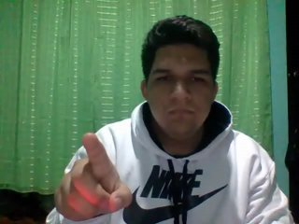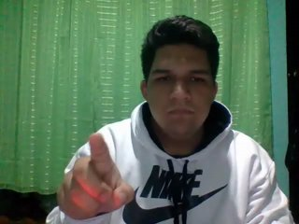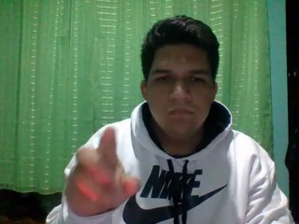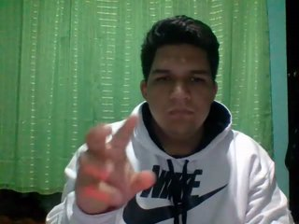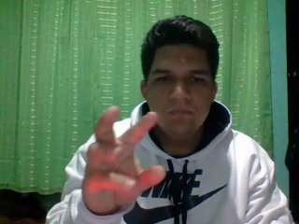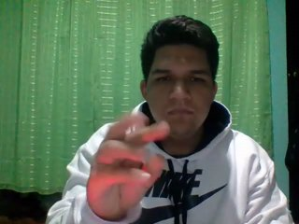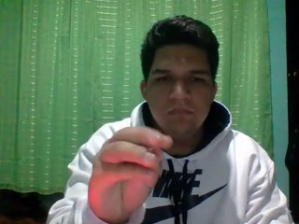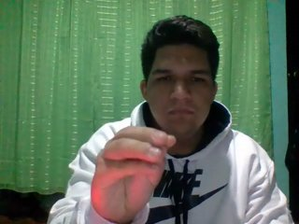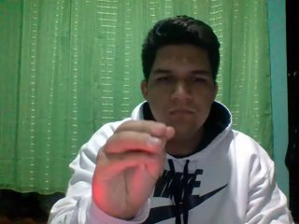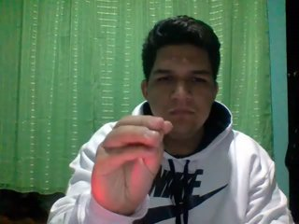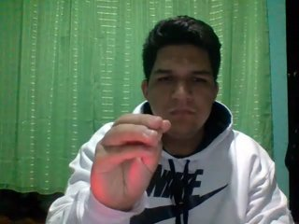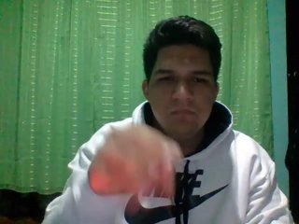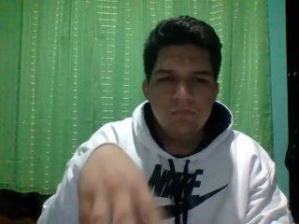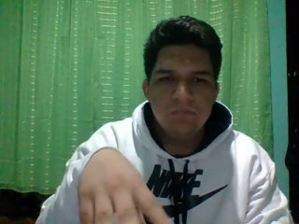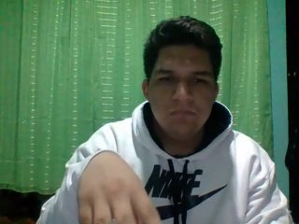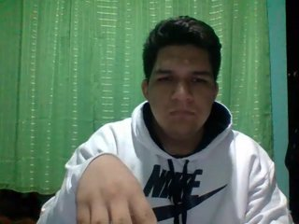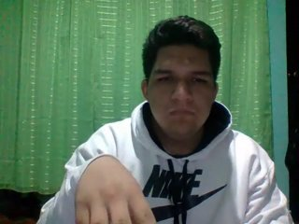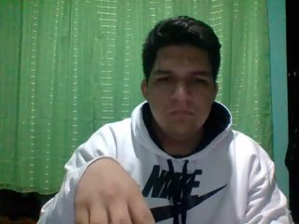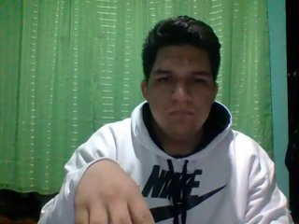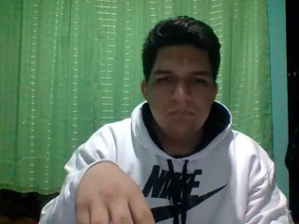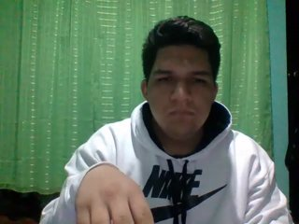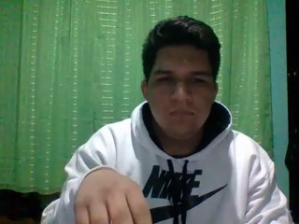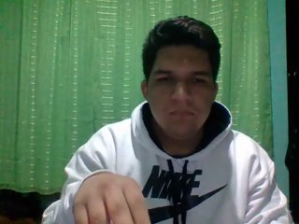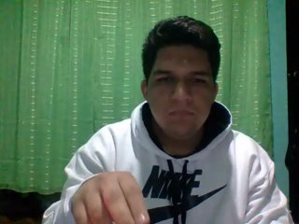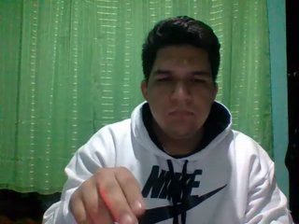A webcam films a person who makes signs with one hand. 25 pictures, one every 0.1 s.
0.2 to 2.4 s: On the screen the hand sweeps downward. The name of the sign: Throw down.
